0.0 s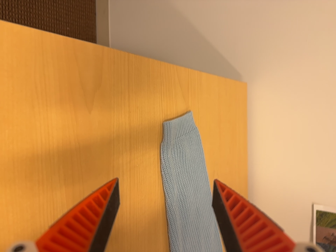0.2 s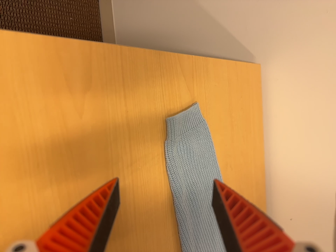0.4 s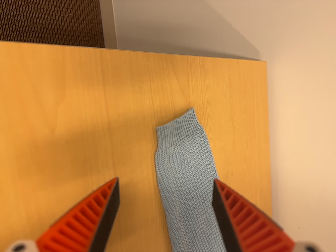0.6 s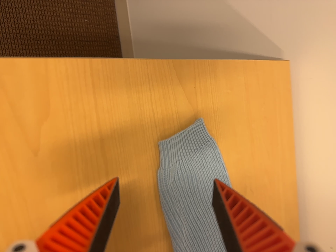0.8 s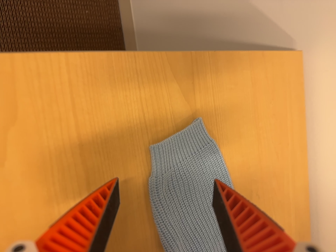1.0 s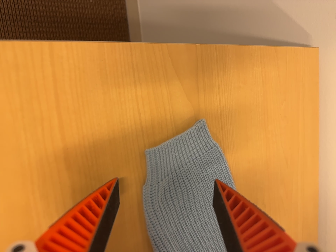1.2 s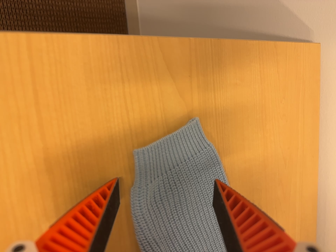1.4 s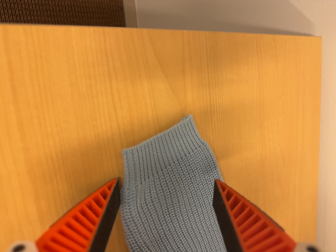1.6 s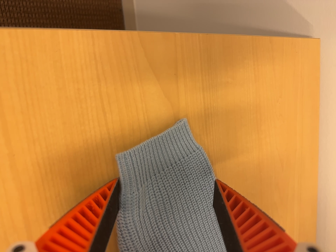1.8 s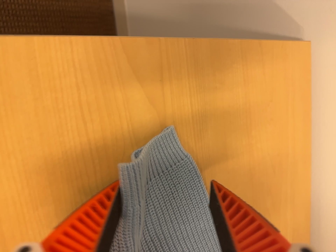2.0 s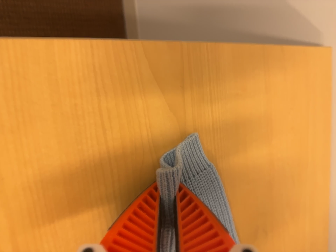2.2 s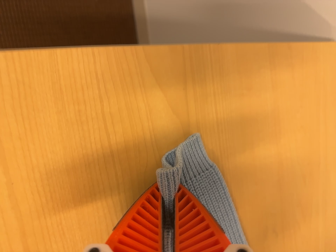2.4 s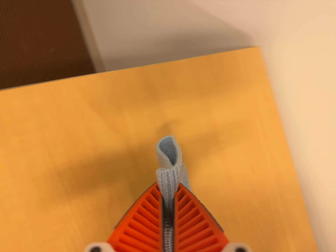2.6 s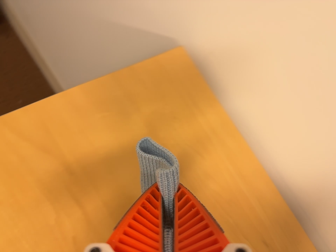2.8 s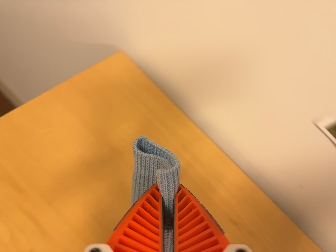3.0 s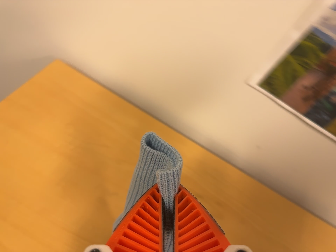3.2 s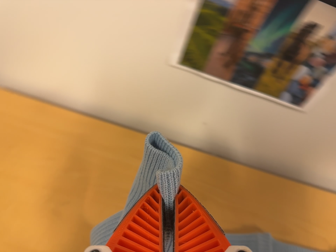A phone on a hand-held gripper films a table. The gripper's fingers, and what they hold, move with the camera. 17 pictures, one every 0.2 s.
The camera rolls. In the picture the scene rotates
counterclockwise.
0.0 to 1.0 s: The camera pans to its left by about 15 degrees. It travels forward, to its right and toward the top of its view, about 20 cm, so what stands in front looms larger. Its aim tips toward the bottom of its view by about 10 degrees.
1.0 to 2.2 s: The camera travels forward, about 7 cm, so what stands in front looms larger.
2.2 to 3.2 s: The camera travels to its right, about 38 cm, so close, fixed things drift to the left. Its aim tips toward the top of its view by about 10 degrees. It rolls about its line of sight by about 65 degrees, and the scene rotates counterclockwise.
The film runs forward here.
